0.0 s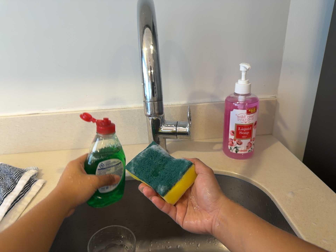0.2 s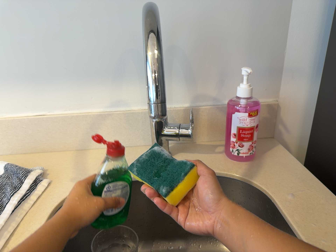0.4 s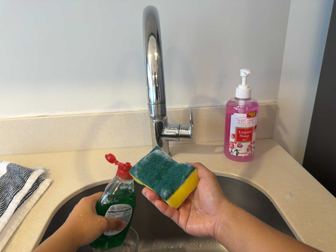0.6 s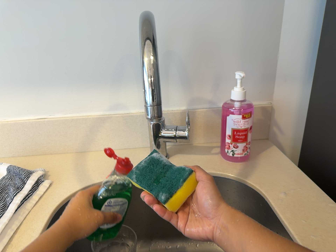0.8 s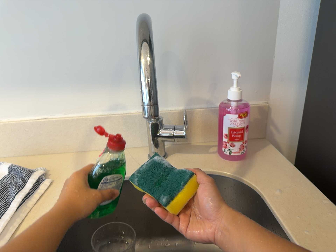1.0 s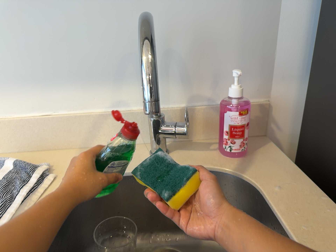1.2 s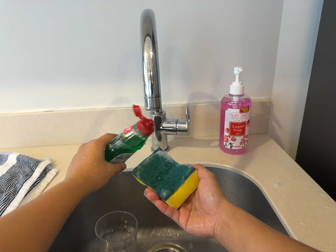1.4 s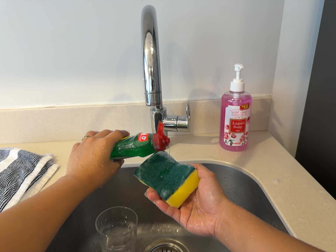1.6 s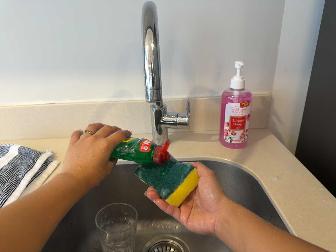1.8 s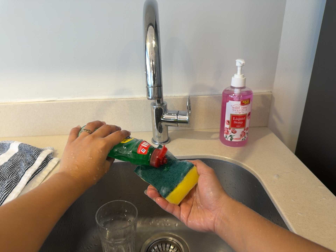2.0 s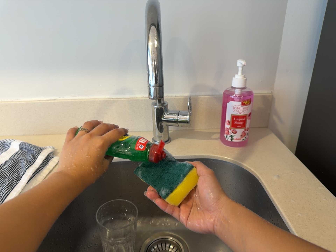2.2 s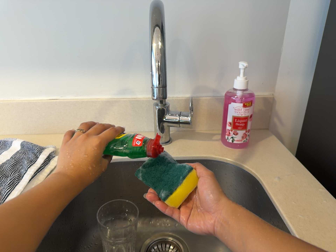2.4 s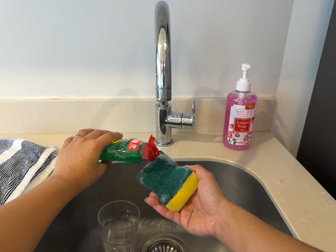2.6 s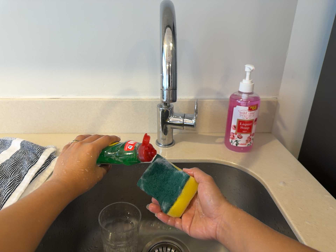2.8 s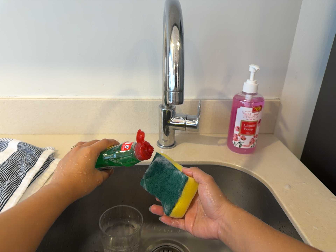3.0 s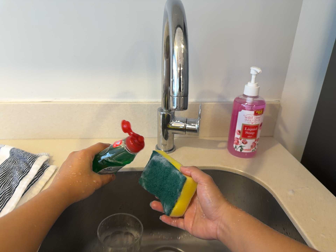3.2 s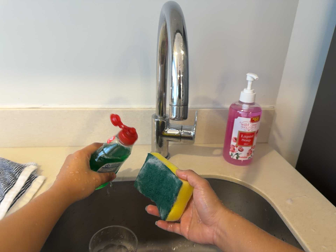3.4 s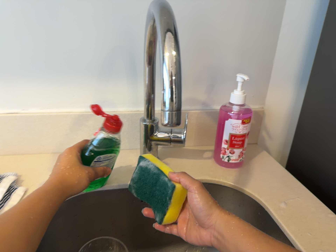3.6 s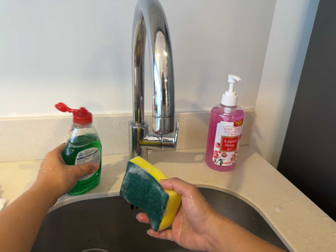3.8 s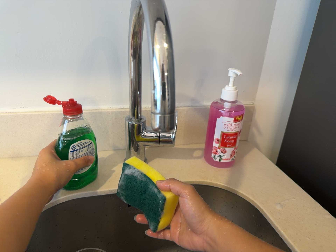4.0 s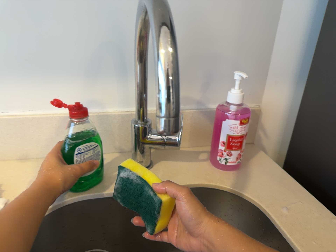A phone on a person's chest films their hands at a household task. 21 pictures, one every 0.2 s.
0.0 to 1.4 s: The camera travels backward, about 6 cm, so what stands in front gets smaller.
1.4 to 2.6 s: The camera shifts only a little, or ends up much as it began.
2.6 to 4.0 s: The camera pans to its right by about 10 degrees. It travels forward and to its left, about 12 cm, so what stands in front looms larger.
The film runs backward here.
